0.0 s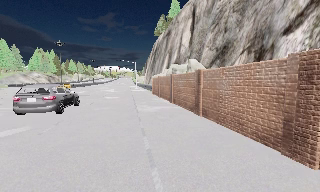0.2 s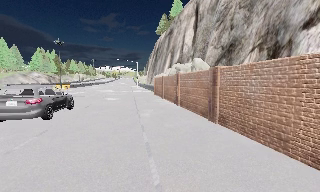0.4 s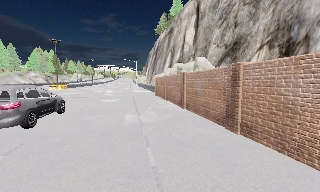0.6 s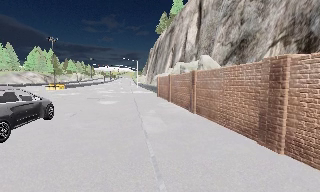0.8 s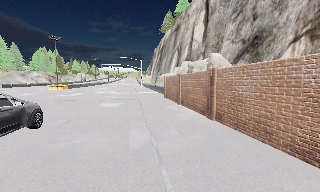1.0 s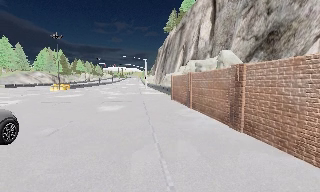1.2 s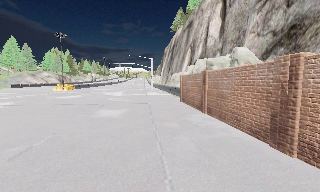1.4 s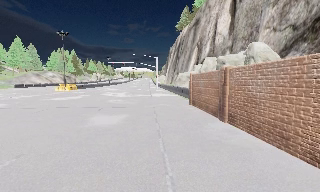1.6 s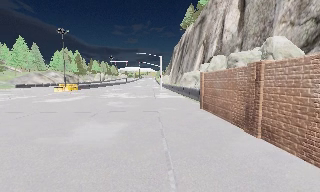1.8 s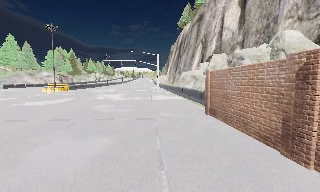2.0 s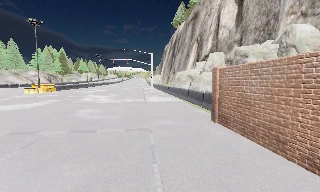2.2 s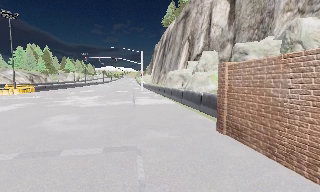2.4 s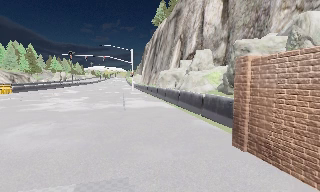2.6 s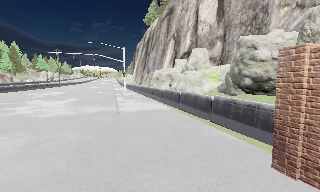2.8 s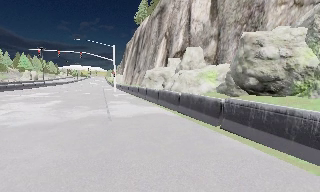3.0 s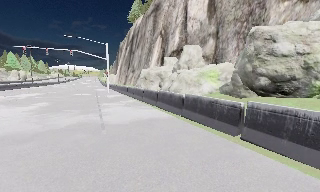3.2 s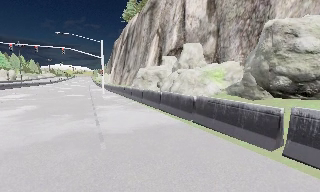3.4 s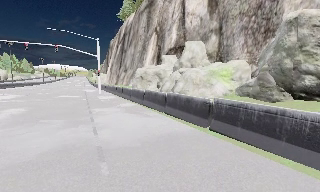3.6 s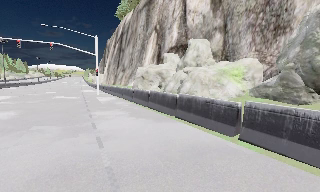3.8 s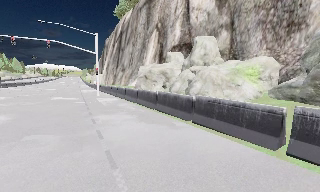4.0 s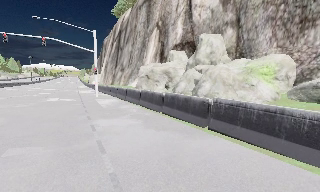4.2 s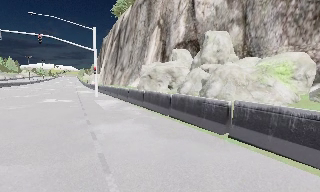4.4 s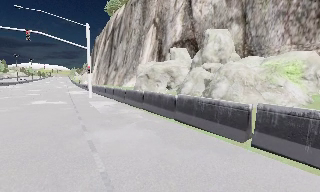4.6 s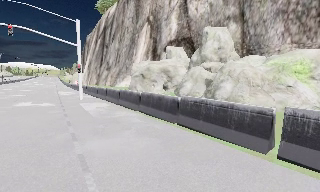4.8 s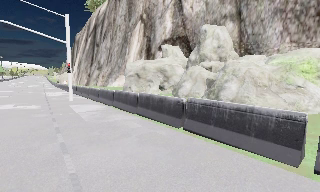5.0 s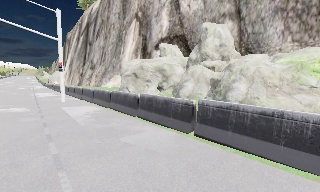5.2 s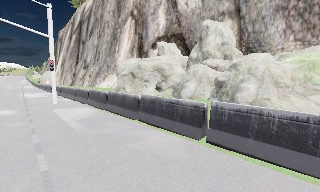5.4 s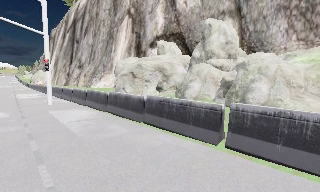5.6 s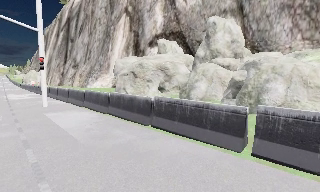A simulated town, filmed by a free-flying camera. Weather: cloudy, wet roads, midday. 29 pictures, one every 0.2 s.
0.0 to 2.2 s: The camera travels forward, about 18 m, so what stands in front looms larger.
2.2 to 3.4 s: The camera pans to its right, which is clockwise from overhead, by about 15 degrees. It travels forward, about 8 m, so what stands in front looms larger.
3.4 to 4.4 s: The camera travels forward and to its left, about 6 m, so what stands in front looms larger.
4.4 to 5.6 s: The camera pans to its right, which is clockwise from overhead, by about 15 degrees. It travels forward and to its left, about 5 m, so what stands in front looms larger.
The film runs forward here.
